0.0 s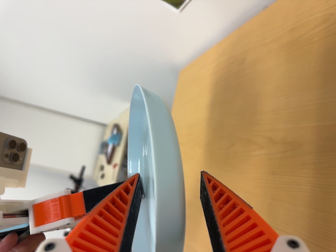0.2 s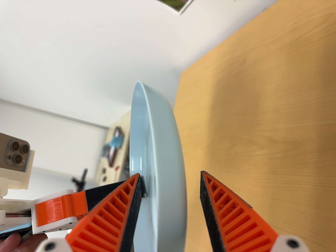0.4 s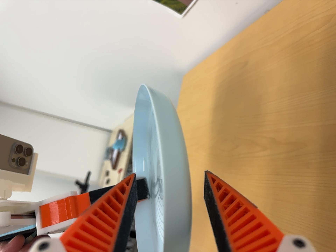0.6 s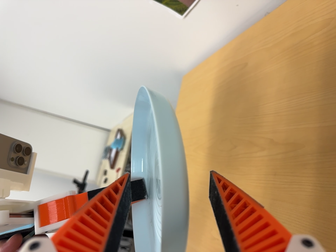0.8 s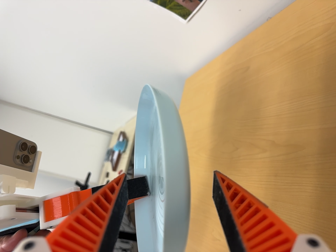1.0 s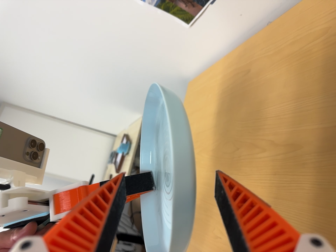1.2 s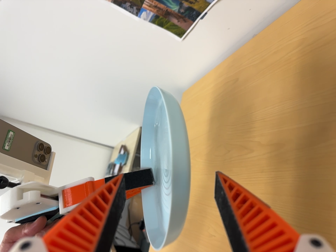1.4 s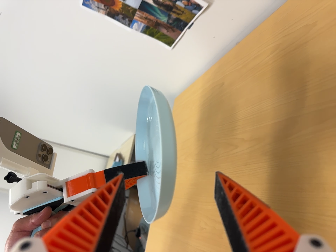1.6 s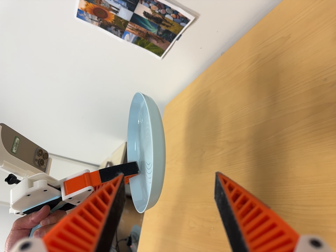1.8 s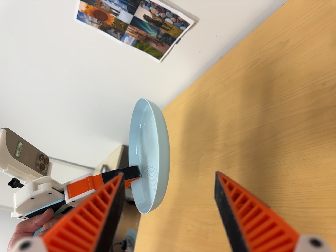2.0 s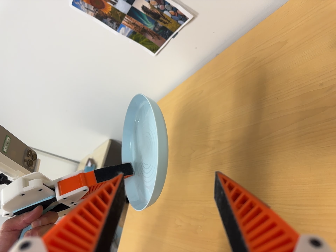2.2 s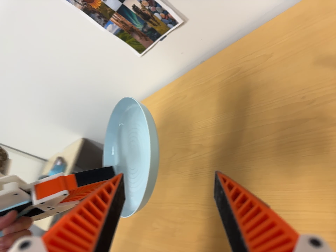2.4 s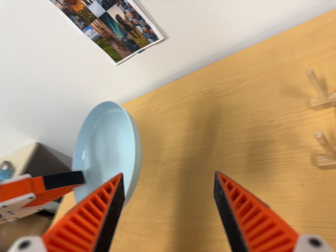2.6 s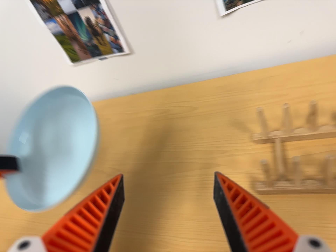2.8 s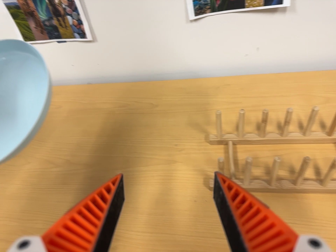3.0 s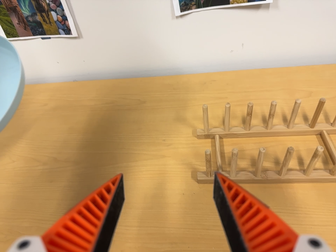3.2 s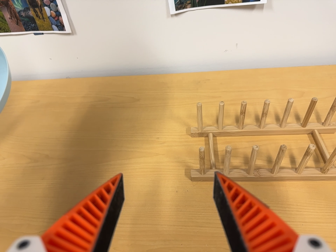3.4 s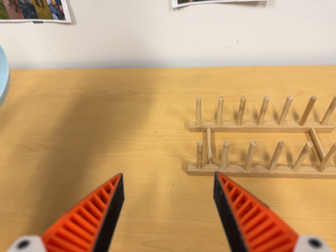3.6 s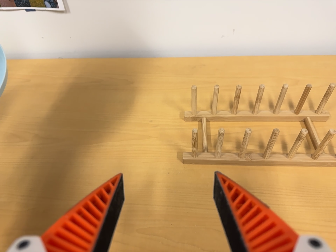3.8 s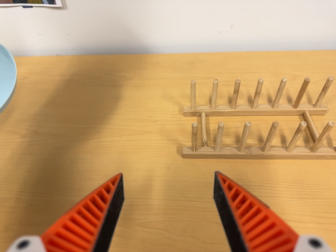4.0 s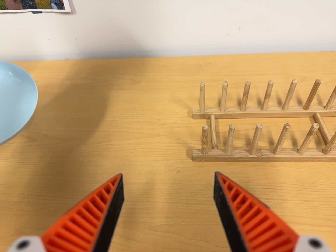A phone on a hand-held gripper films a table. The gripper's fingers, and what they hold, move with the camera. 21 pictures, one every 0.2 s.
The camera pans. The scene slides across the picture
to the left.
0.0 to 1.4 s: The camera travels backward and toward the bottom of its view, about 12 cm, so what stands in front gets smaller. Its aim tips toward the top of its view by about 10 degrees.
1.4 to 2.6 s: The camera swings to its right by about 35 degrees, and the scene slides to the left. It travels to its left, toward the bottom of its view and backward, about 14 cm. Its aim tips toward the top of its view by about 10 degrees. It rolls about its line of sight by about 20 degrees, and the scene rotates clockwise.
2.6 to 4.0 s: The camera swings to its right by about 20 degrees, and the scene slides to the left. It travels toward the bottom of its view and to its left, about 7 cm, so close, fixed things drift upward.
The film runs backward here.
